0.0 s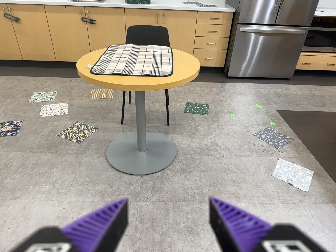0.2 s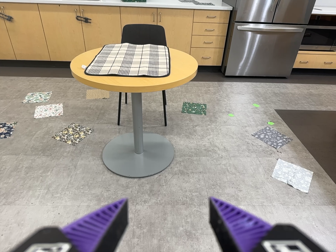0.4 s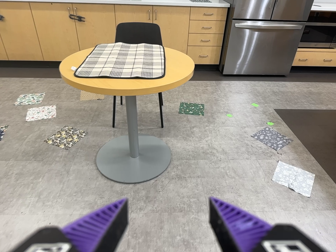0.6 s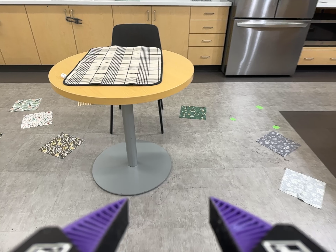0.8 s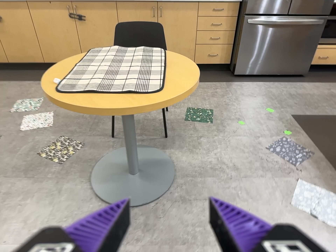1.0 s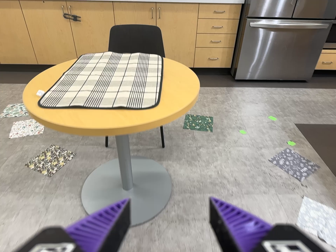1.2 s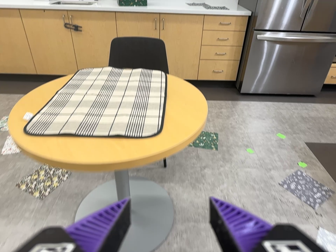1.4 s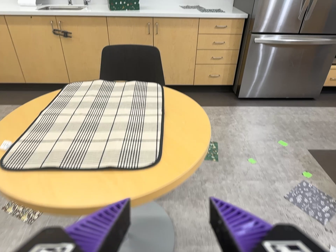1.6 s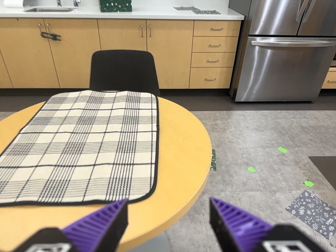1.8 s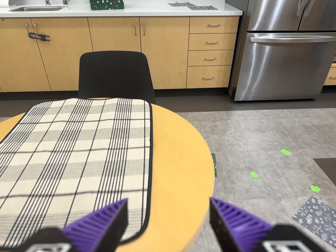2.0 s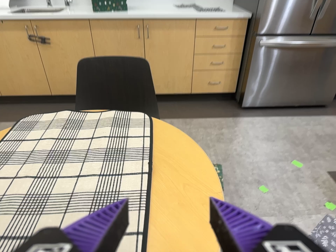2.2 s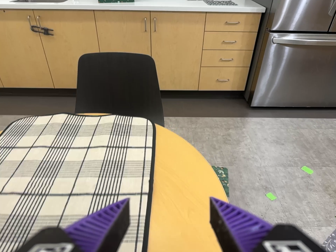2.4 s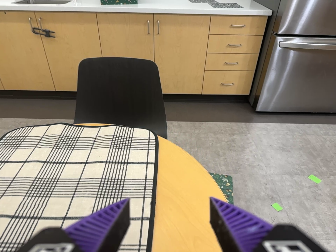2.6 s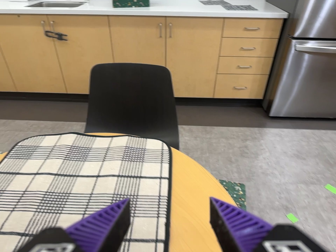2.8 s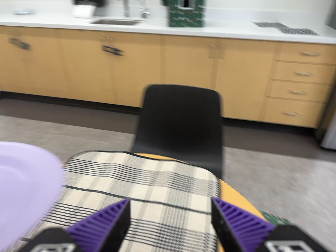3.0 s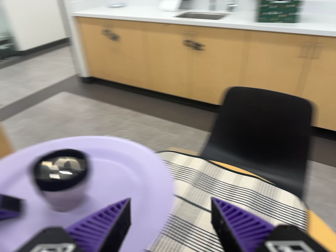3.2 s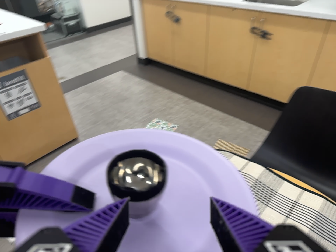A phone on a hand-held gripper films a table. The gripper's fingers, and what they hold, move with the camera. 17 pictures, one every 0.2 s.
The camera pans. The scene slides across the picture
to the right.
0.0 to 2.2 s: The camera travels forward and toward the top of its view, about 120 cm, so what stands in front looms larger.
2.2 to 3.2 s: The scene slides to the right, as the camera pans about 40 degrees to its left. It travels toward the top of its view, to its left and forward, about 28 cm, so close, fixed things drift downward. It rolls about its line of sight by about 20 degrees, and the scene rotates clockwise.
The film runs forward here.
